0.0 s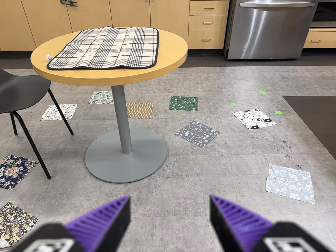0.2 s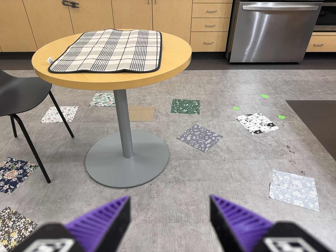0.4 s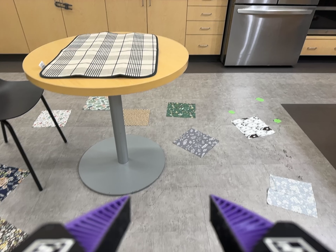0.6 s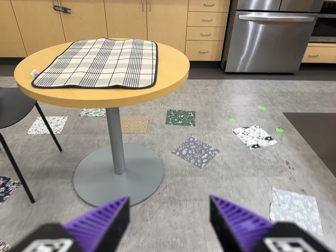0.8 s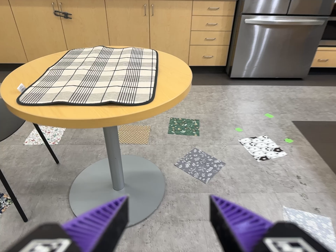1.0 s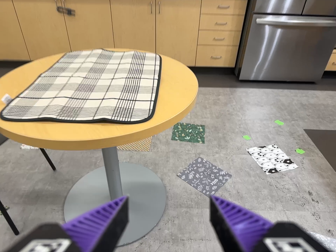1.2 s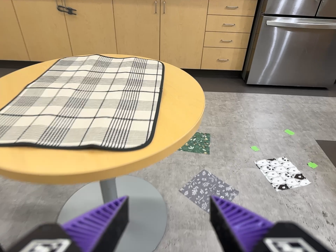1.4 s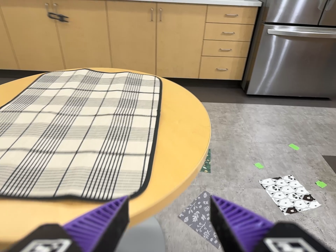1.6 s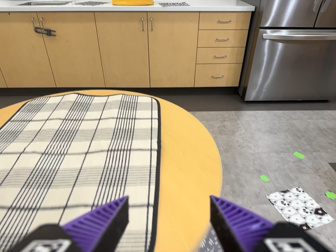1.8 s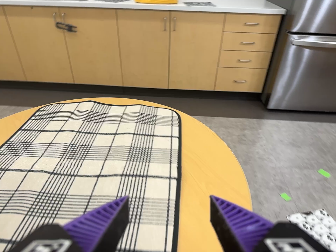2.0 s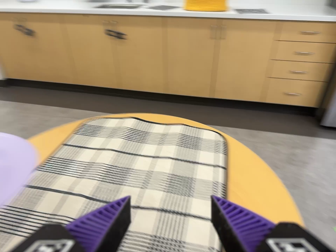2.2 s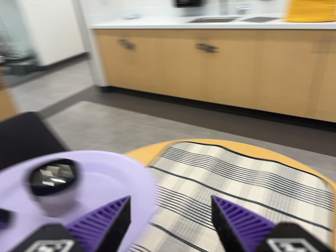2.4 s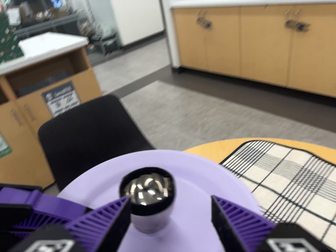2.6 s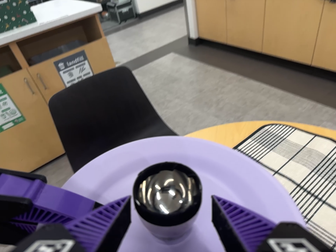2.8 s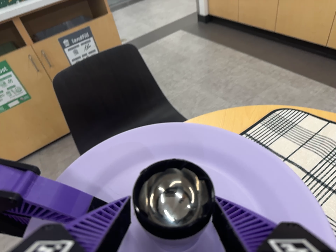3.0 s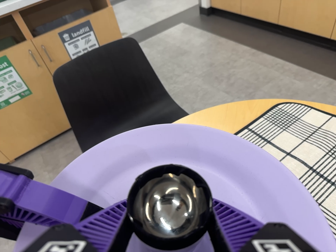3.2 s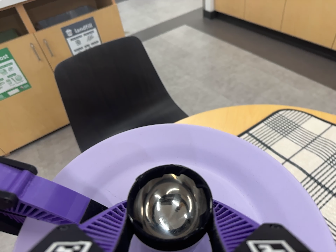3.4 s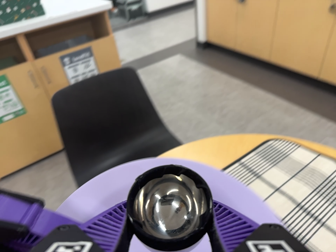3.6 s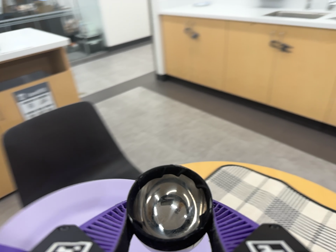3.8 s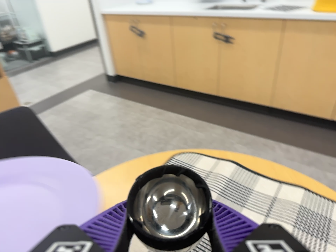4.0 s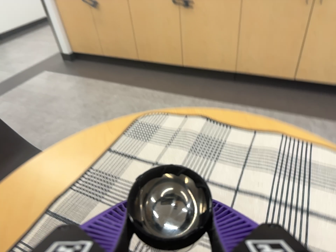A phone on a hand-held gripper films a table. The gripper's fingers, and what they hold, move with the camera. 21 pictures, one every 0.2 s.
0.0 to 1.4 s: The camera travels forward and toward the top of its view, about 60 cm, so what stands in front looms larger.
1.4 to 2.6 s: The scene slides to the right, as the camera pans about 50 degrees to its left. It travels toward the top of its view and forward, about 40 cm, so close, fixed things drift downward. Its aim tips toward the bottom of its view by about 10 degrees. It rolls about its line of sight by about 20 degrees, and the scene rotates clockwise.
2.6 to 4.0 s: The camera pans to its right by about 25 degrees. It travels forward, to its right and toward the bottom of its view, about 16 cm, so what stands in front looms larger. It rolls about its line of sight by about 10 degrees, and the scene rotates counterclockwise.
The film runs forward here.
